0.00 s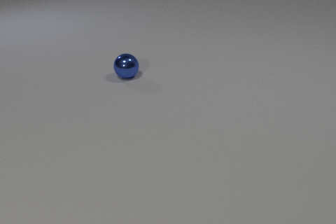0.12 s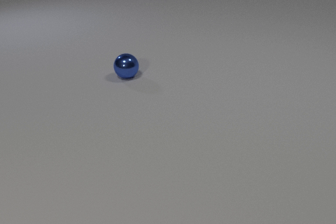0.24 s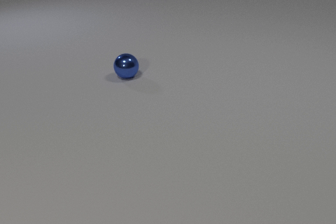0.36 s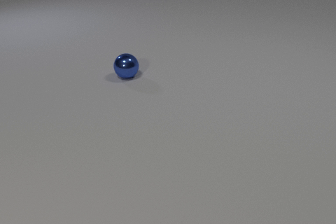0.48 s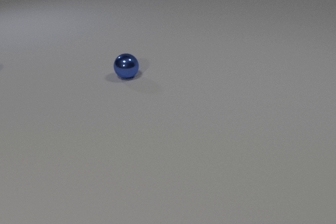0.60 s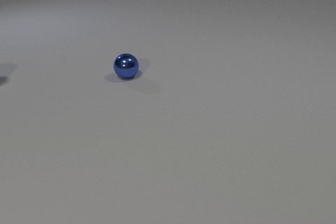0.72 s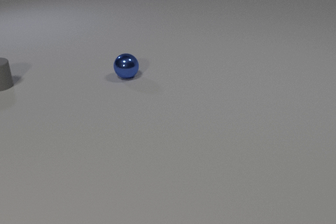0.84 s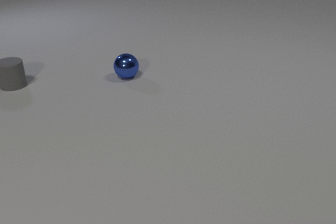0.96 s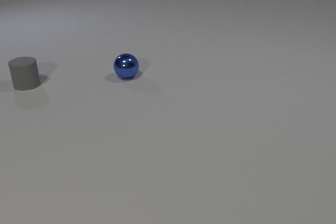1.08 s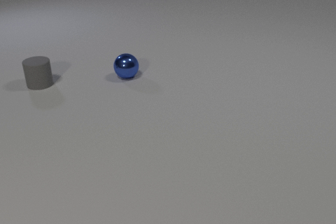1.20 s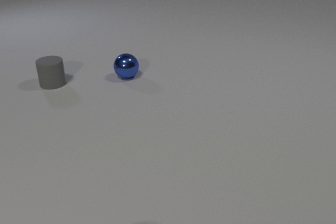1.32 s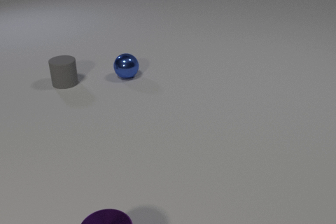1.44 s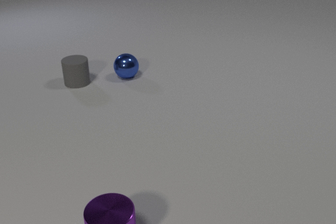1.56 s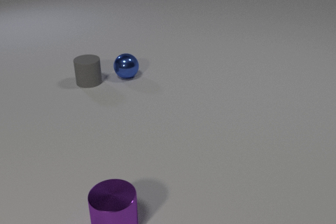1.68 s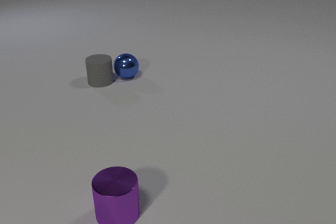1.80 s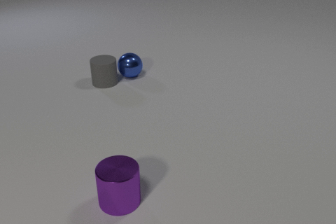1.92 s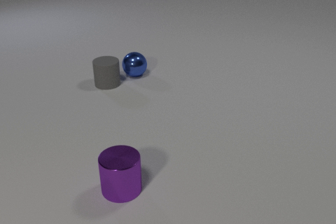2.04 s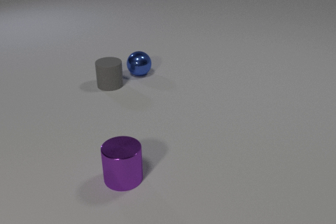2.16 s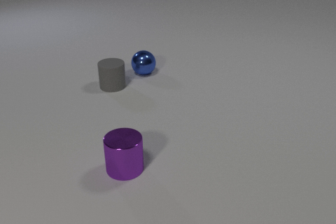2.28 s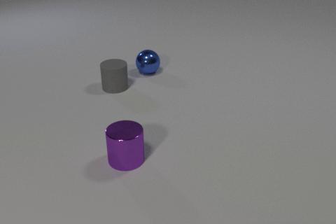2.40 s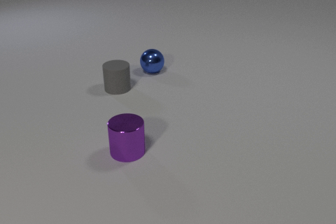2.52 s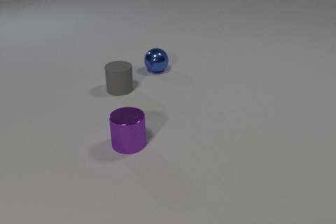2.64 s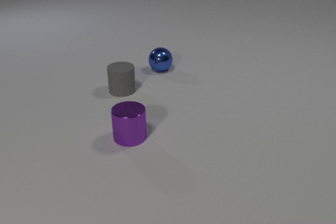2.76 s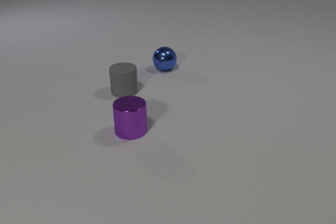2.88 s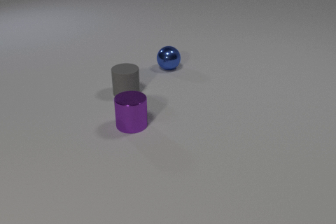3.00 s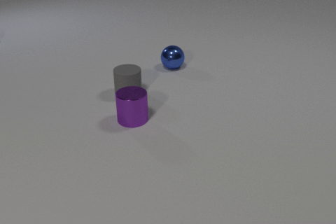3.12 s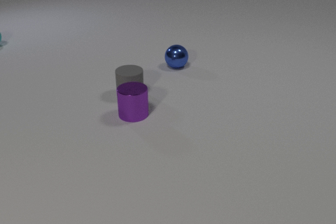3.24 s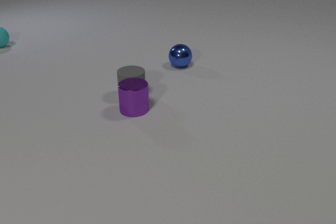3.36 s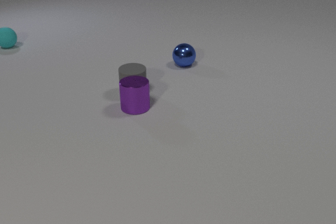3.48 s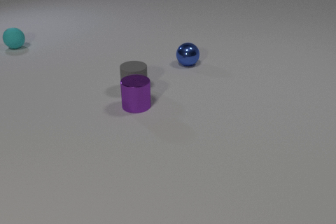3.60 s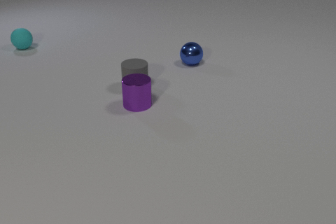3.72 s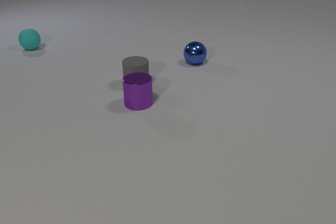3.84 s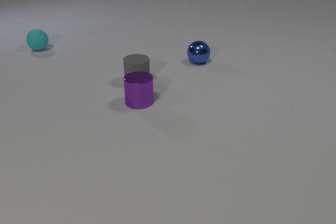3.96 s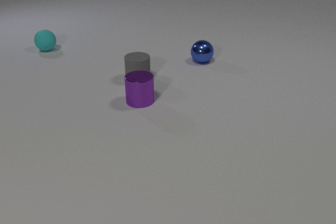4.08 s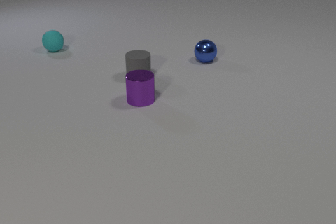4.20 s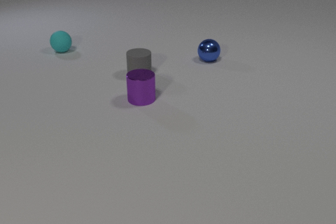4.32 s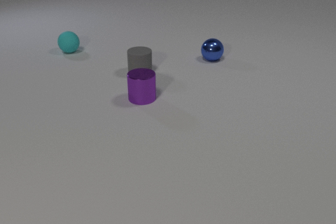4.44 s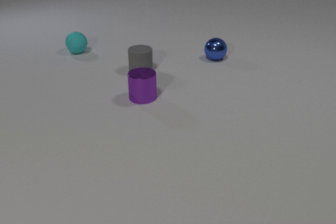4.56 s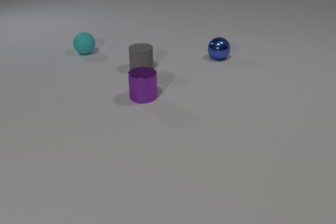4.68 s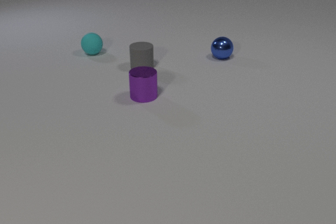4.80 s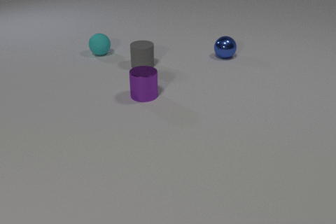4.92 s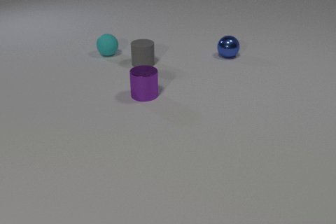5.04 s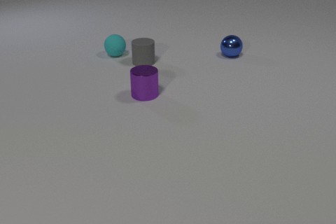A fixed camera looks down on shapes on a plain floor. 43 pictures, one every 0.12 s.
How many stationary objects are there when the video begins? 1.
What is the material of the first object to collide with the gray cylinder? metal.
What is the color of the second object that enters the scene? purple.
0.00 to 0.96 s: The gray rubber cylinder comes in at the left edge, slides to the right.
0.96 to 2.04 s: The gray rubber cylinder slides to the right. The blue metal sphere rolls to the right and away from the camera. The purple metal cylinder comes in at the bottom edge, slides away from the camera. The gray rubber cylinder and the blue metal sphere collide.
2.04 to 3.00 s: The gray rubber cylinder slides toward the camera and to the right. The blue metal sphere rolls to the right and away from the camera. The purple metal cylinder slides away from the camera.
3.00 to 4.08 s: The gray rubber cylinder slides away from the camera. The blue metal sphere rolls to the right and away from the camera. The purple metal cylinder slides away from the camera. The cyan rubber sphere comes in at the left edge, rolls to the right and toward the camera. The gray rubber cylinder and the purple metal cylinder collide.
4.08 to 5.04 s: The gray rubber cylinder slides away from the camera. The blue metal sphere rolls to the right and away from the camera. The purple metal cylinder slides away from the camera. The cyan rubber sphere rolls to the right and toward the camera.
